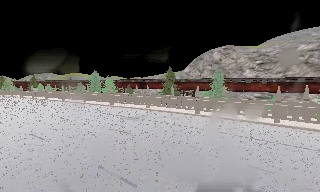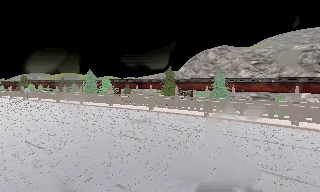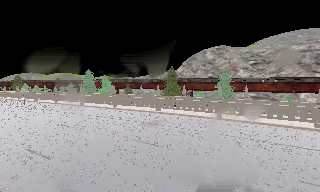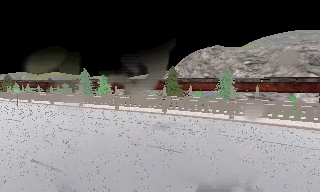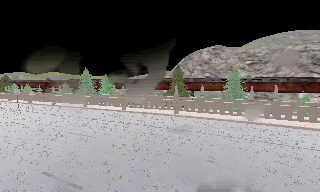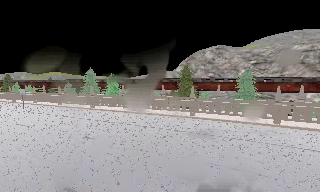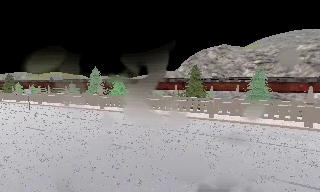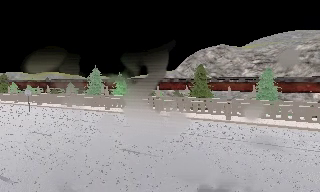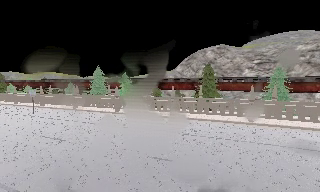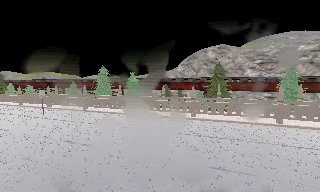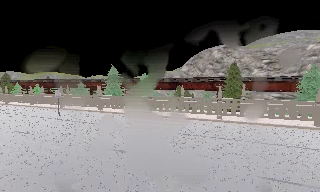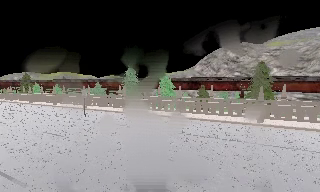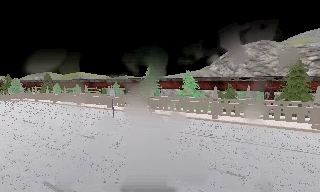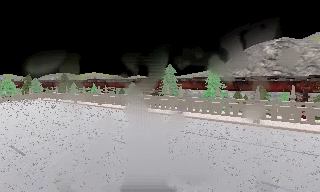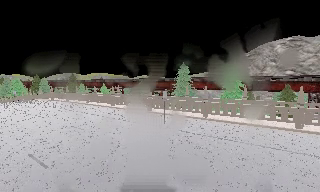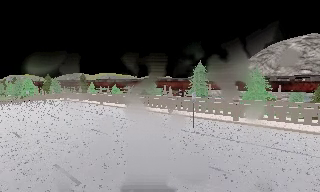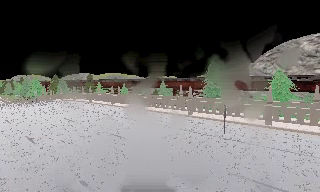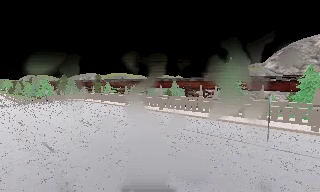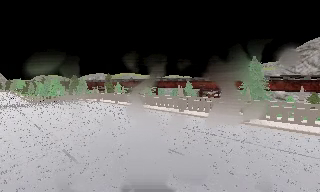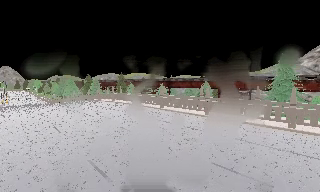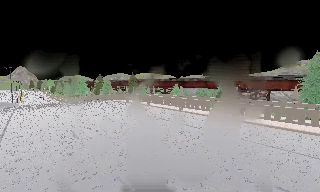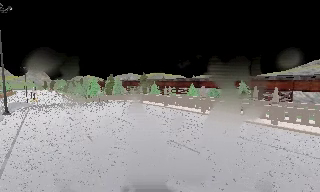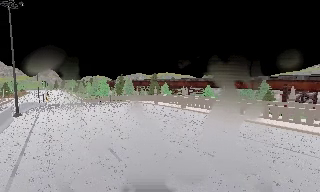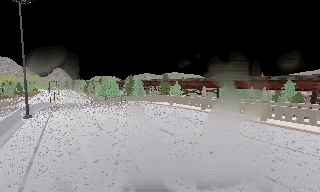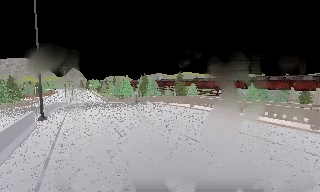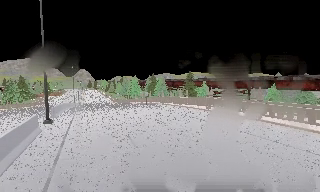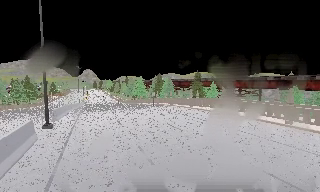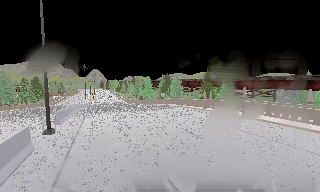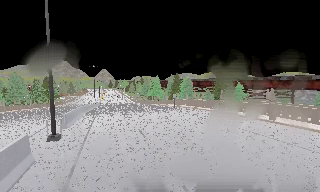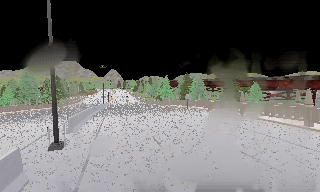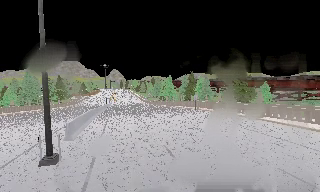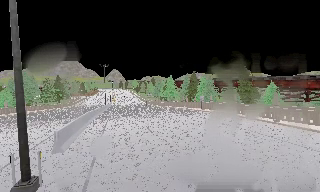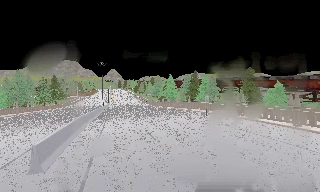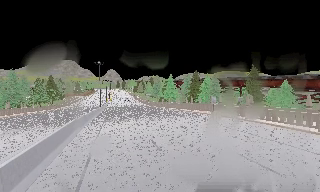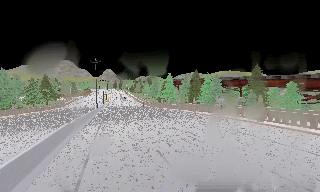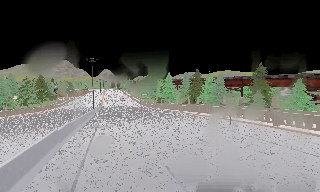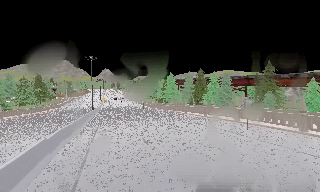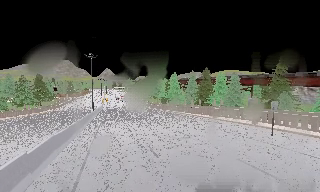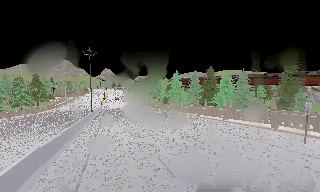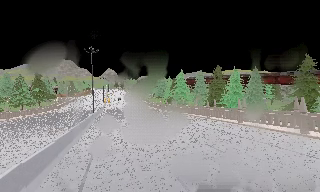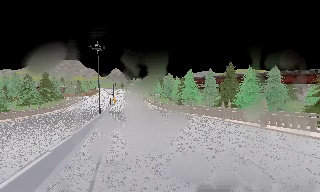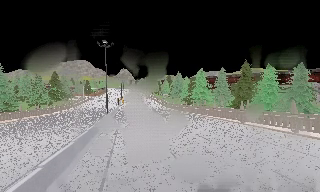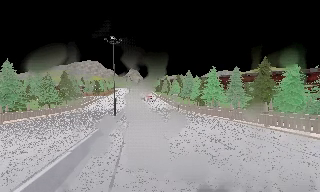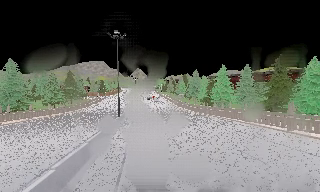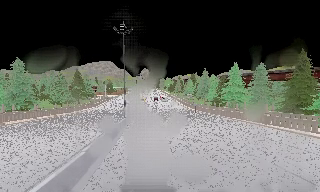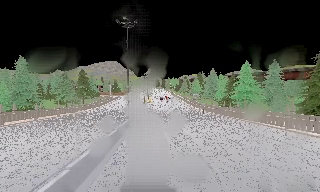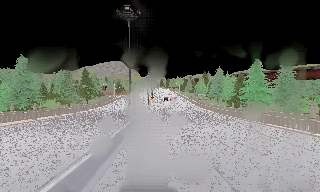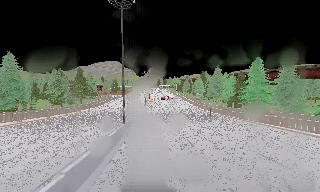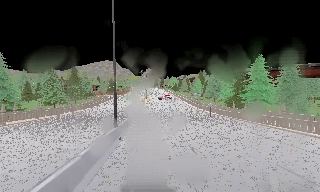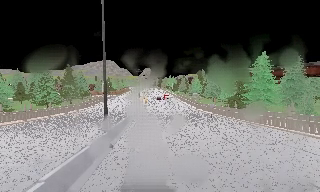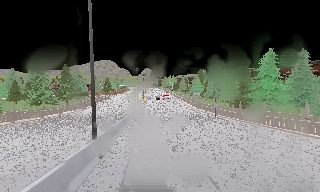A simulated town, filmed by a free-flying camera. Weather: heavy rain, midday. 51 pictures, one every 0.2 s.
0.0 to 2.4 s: The camera travels to its left and forward, about 20 m, so close, fixed things drift to the right.
2.4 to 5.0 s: The scene slides to the right, as the camera pans about 35 degrees to its left. It travels forward and to its left, about 25 m.
5.0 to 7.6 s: The camera travels forward, about 25 m, so what stands in front looms larger.
7.6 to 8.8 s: The camera pans to its left, which is counterclockwise from overhead, by about 15 degrees. It travels forward, about 11 m, so what stands in front looms larger.
8.8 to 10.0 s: The camera travels forward, about 11 m, so what stands in front looms larger.
The film runs forward here.
